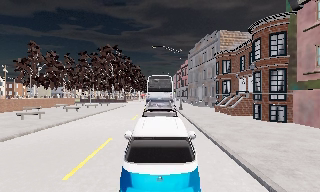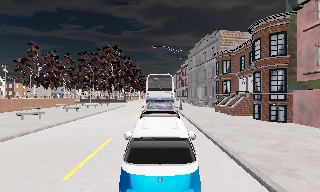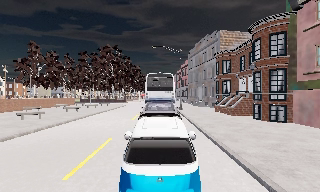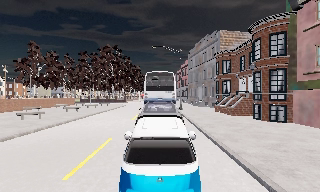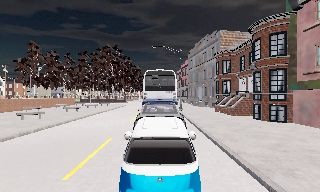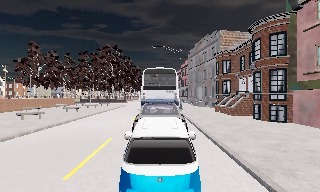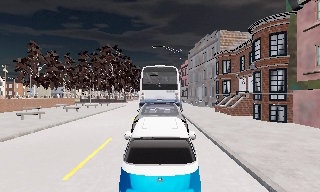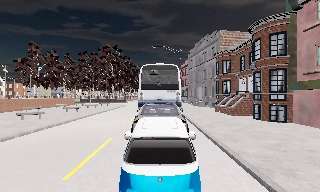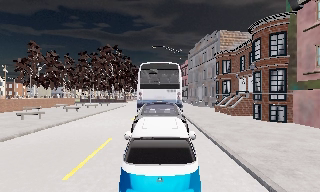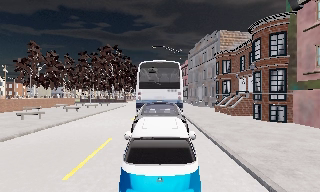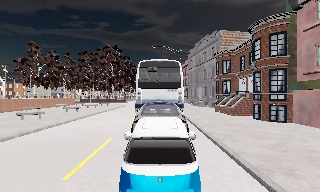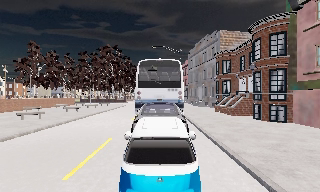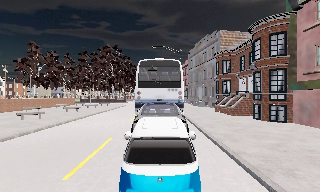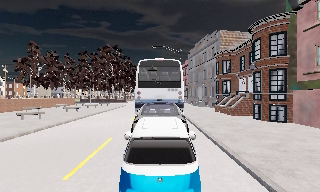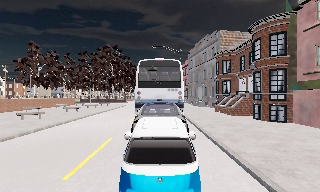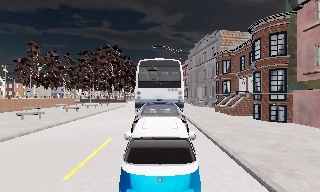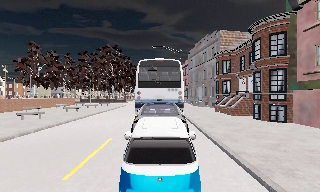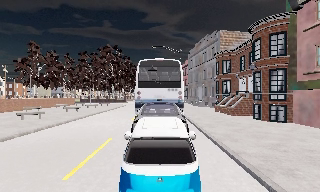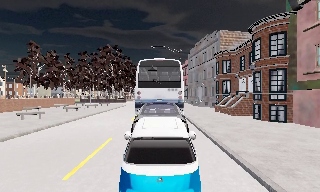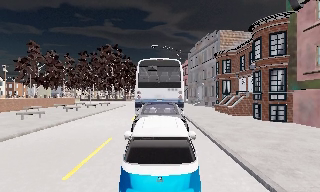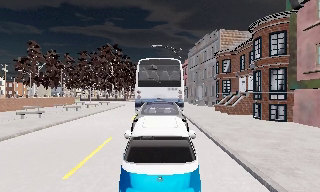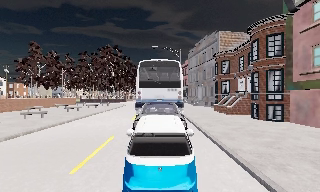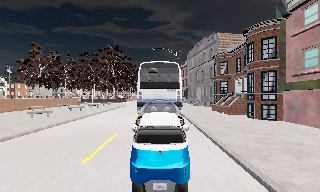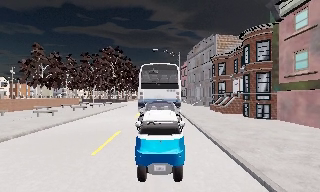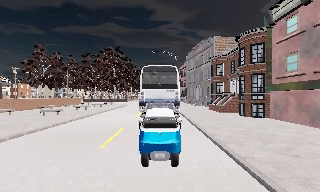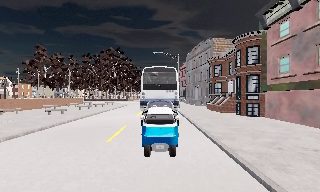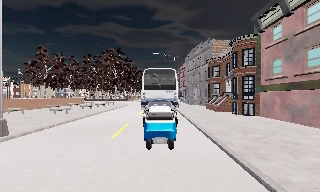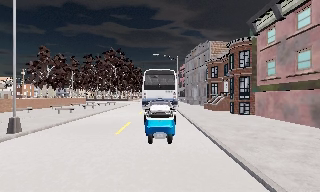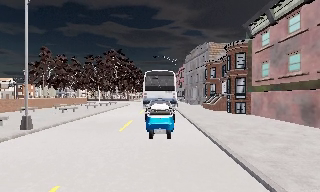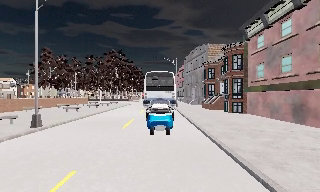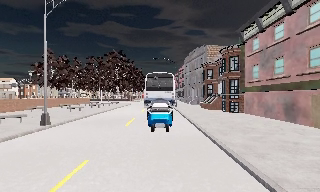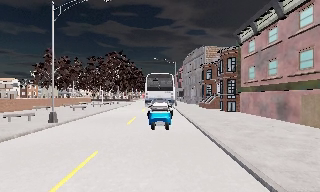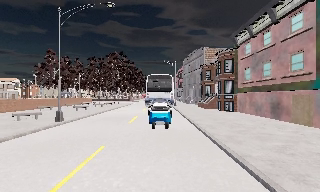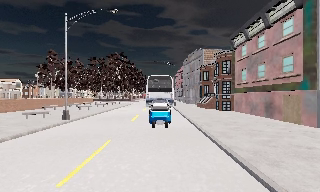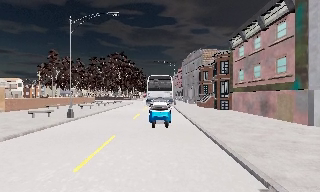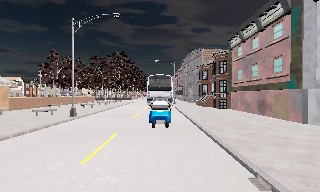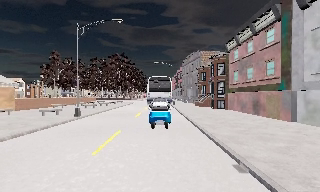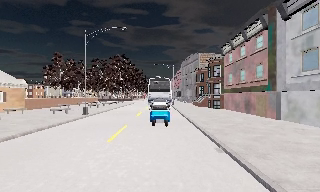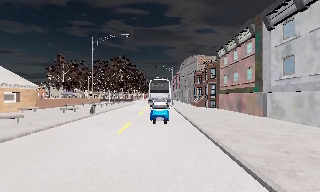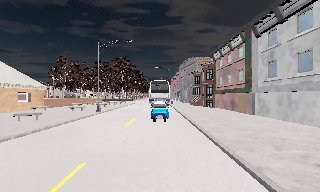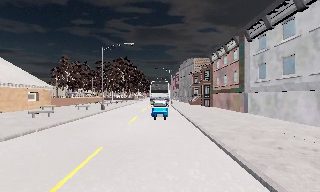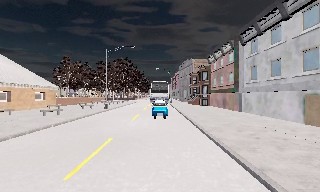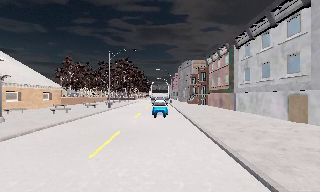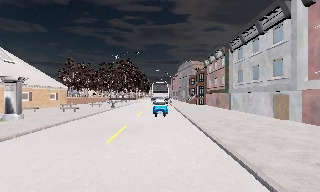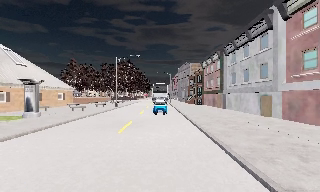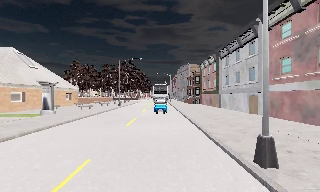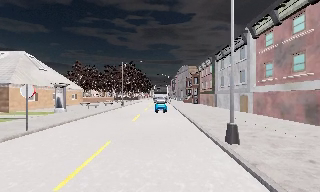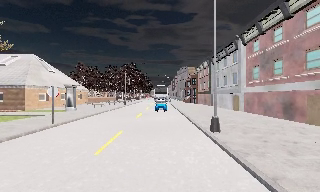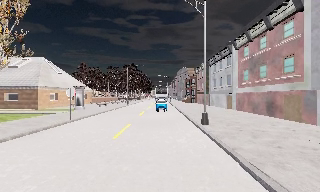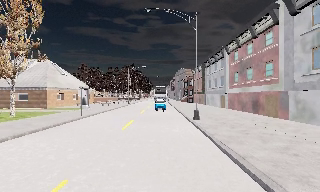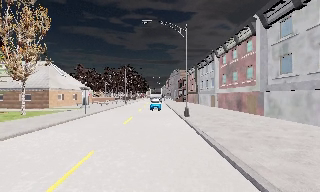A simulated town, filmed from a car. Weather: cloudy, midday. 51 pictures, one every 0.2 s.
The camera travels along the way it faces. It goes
backward.
0.0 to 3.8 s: The camera keeps its place and its aim.
3.8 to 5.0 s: The camera travels backward, about 2.5 m, so what stands in front gets smaller. It gains speed.
5.0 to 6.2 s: The camera travels backward, about 4 m, so what stands in front gets smaller.
6.2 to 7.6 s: The camera travels backward, about 6 m, so what stands in front gets smaller. It gains speed.
7.6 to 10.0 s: The camera travels backward, about 19 m, so what stands in front gets smaller.
The film runs backward here.
